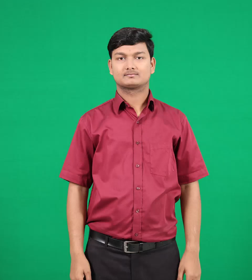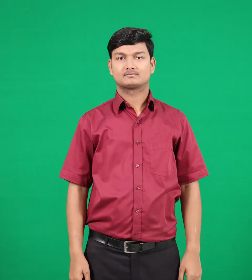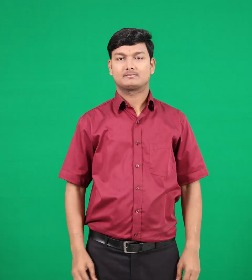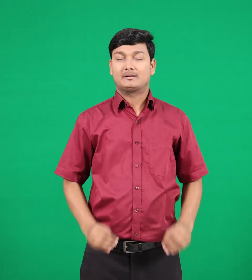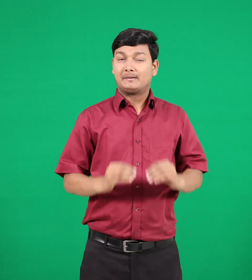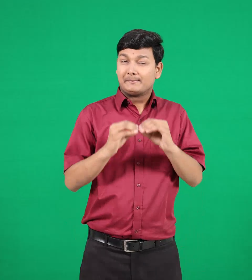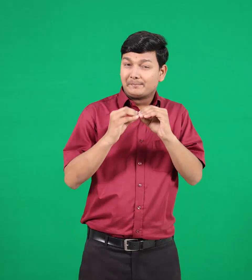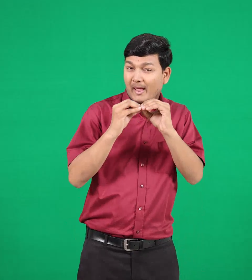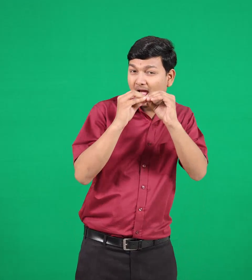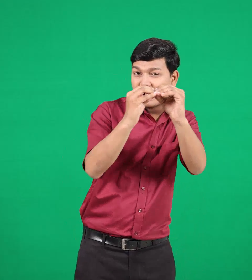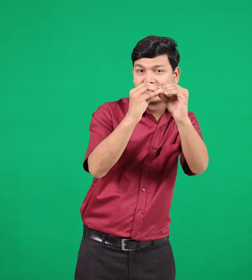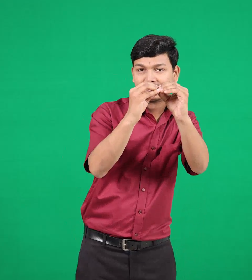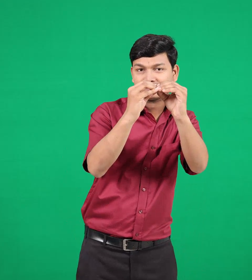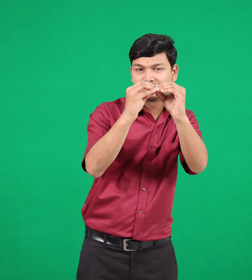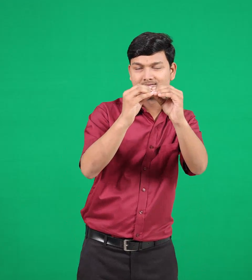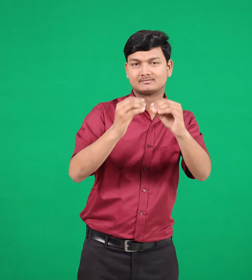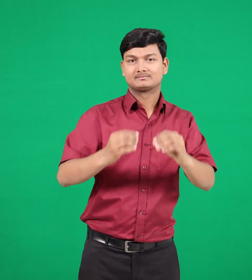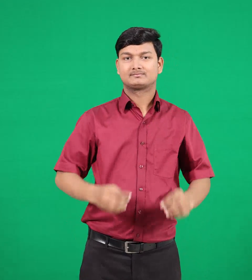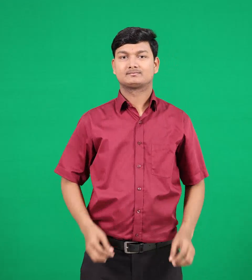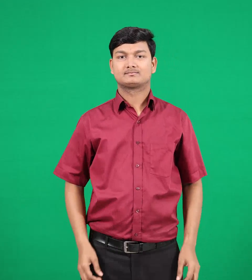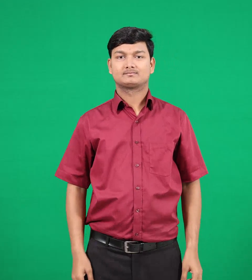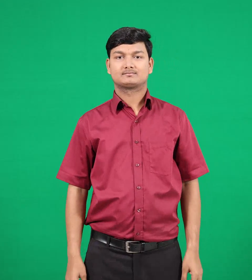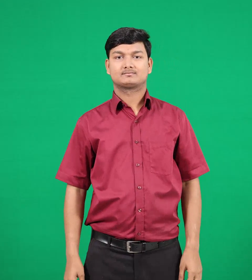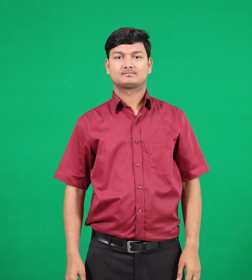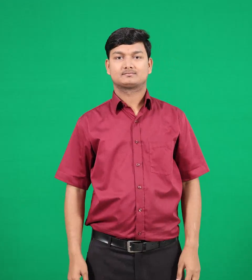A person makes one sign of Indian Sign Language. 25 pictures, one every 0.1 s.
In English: billion
